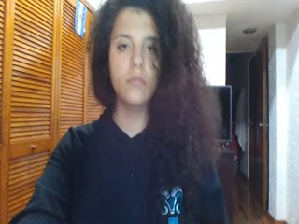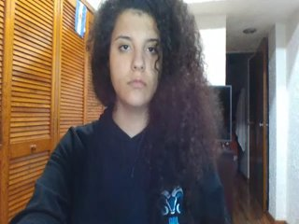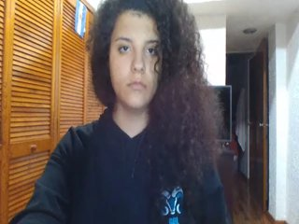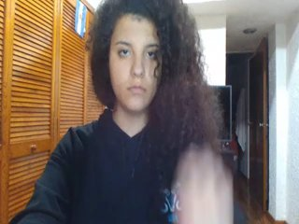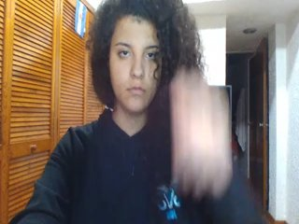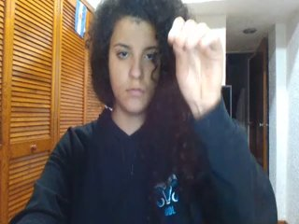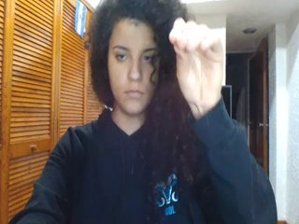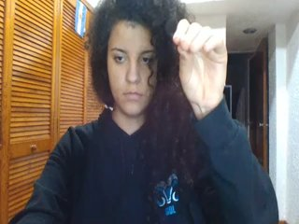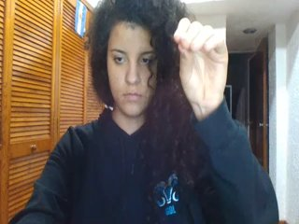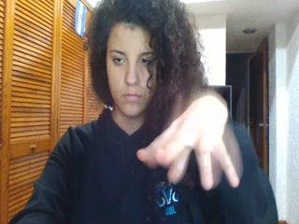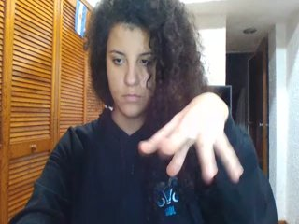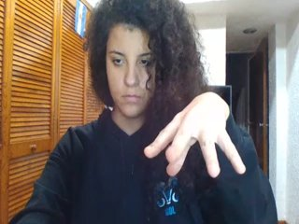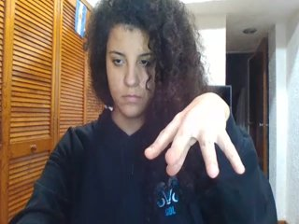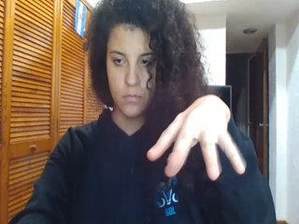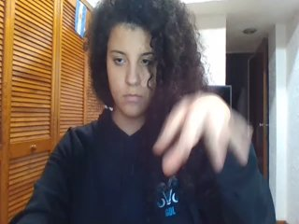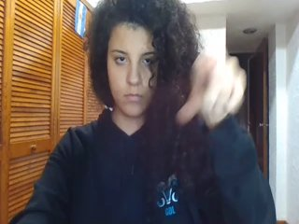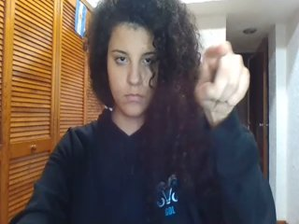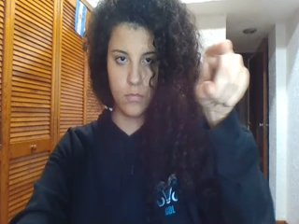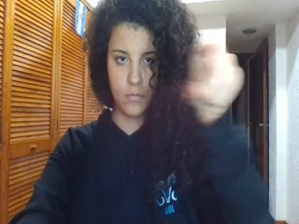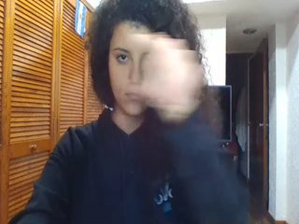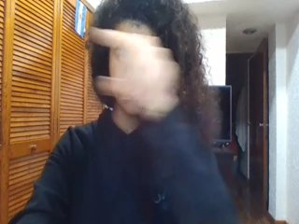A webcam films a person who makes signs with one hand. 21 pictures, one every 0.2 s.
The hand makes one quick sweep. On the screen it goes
downward.
0.0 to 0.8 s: Non-gesture.
0.9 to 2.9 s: On the screen the hand sweeps downward. The name of the sign: Throw down.
3.0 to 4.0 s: Pointing with one finger.
